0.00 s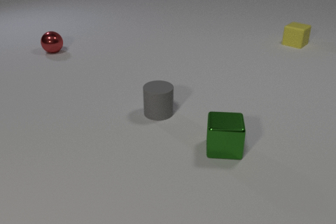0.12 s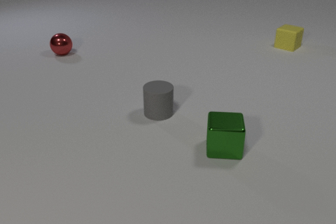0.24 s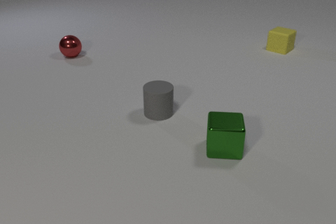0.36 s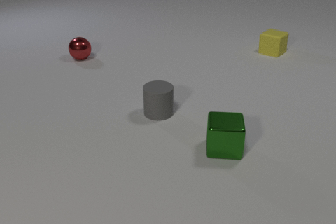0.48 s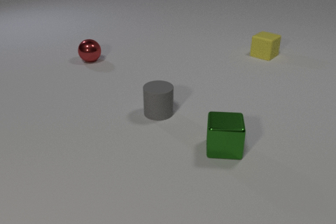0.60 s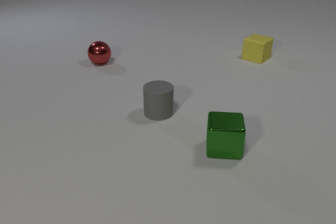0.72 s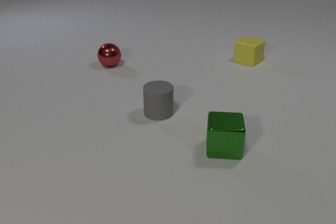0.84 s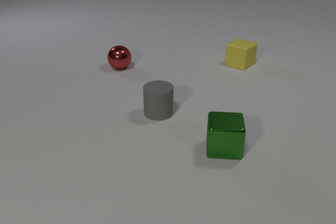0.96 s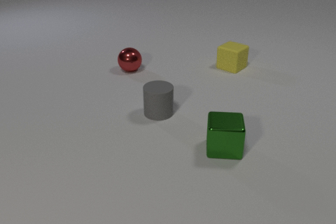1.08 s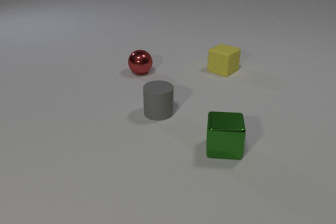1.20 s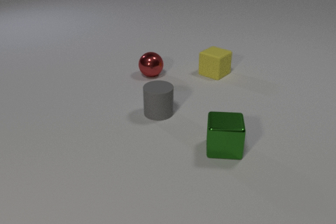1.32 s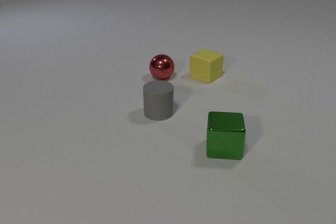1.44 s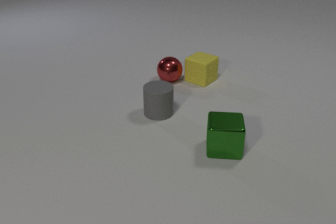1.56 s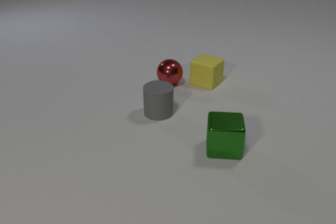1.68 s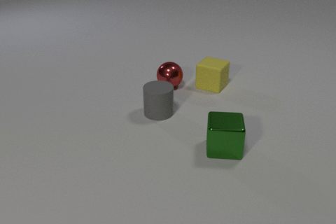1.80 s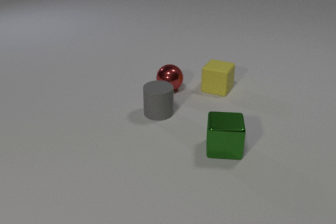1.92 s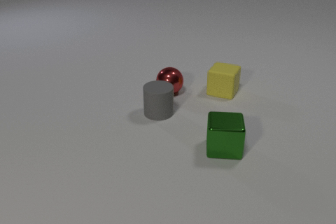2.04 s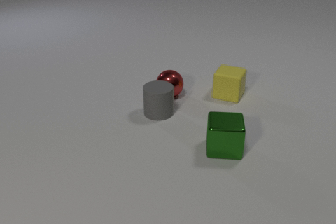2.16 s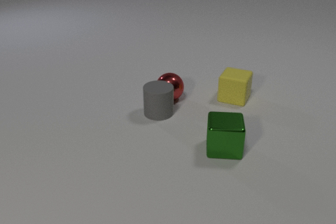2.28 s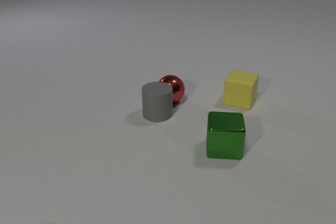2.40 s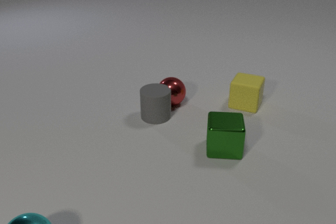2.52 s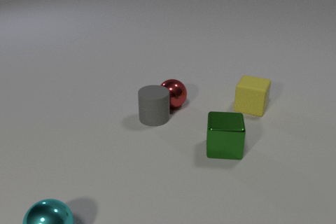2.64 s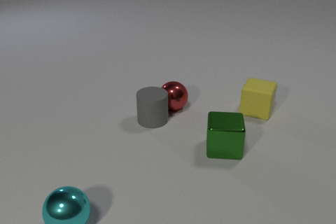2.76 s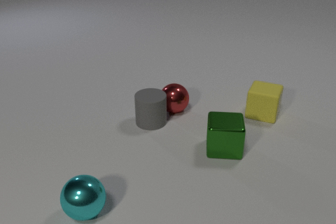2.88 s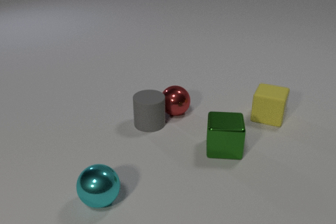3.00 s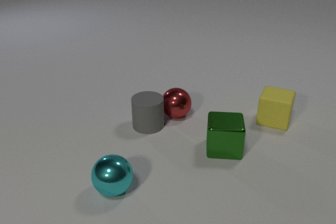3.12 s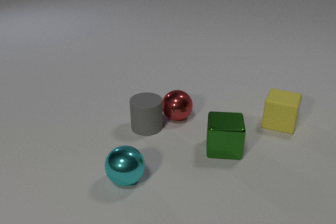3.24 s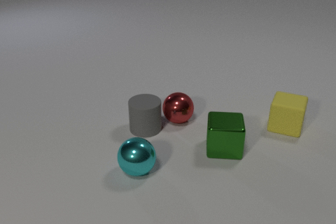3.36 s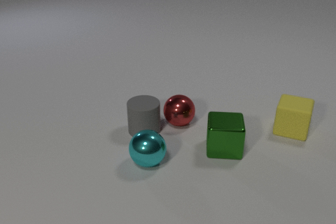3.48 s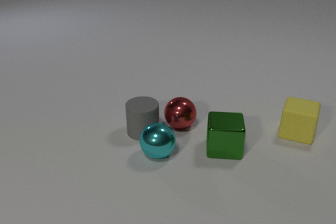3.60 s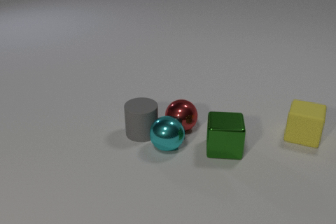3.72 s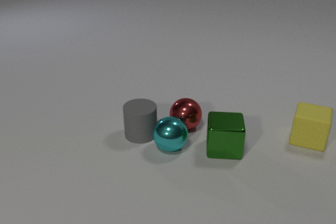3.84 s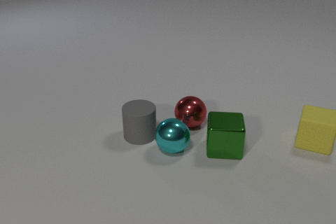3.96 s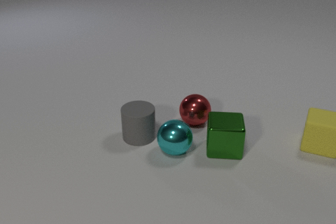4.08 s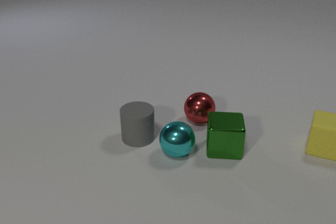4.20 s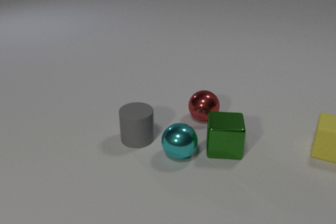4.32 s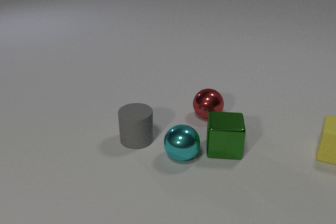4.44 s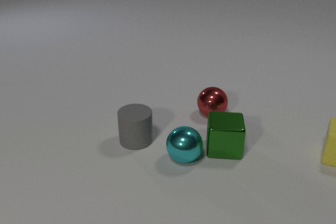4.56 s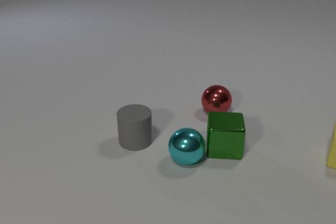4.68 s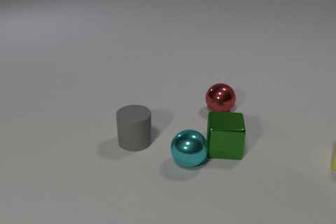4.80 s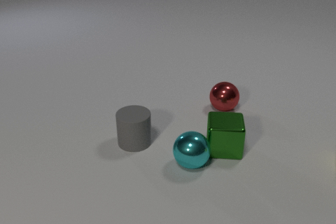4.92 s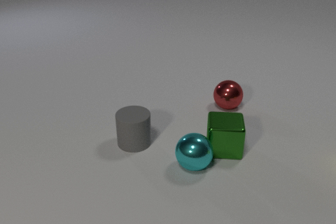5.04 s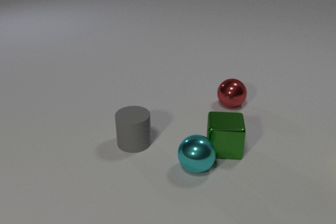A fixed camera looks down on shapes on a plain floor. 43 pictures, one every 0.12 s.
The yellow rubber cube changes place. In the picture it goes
toward the camera.
The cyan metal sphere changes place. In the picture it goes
to the right.
0.00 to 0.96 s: The red metal sphere rolls to the right and toward the camera. The yellow rubber cube slides toward the camera and to the left.
0.96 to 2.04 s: The red metal sphere rolls toward the camera and to the right. The yellow rubber cube slides toward the camera. The red metal sphere and the yellow rubber cube collide.
2.04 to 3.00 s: The red metal sphere rolls toward the camera. The yellow rubber cube slides to the right and toward the camera. The gray rubber cylinder slides toward the camera and to the left. The cyan metal sphere comes in at the bottom edge, rolls to the right and away from the camera. The red metal sphere and the gray rubber cylinder collide.
3.00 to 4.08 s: The red metal sphere rolls to the right. The yellow rubber cube slides to the right and toward the camera. The gray rubber cylinder slides toward the camera and to the left. The cyan metal sphere rolls to the right and away from the camera. The red metal sphere and the cyan metal sphere collide.
4.08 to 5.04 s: The red metal sphere rolls away from the camera and to the right. The yellow rubber cube slides to the right and toward the camera, leaves at the right edge. The gray rubber cylinder slides toward the camera. The cyan metal sphere rolls toward the camera and to the right.
How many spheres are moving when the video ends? 2.
How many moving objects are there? 4.
What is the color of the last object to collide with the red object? cyan.
